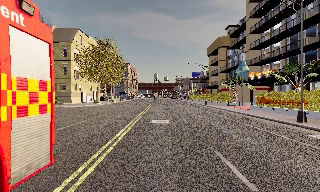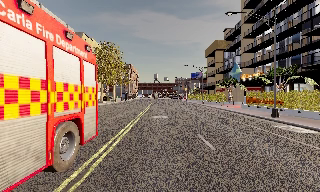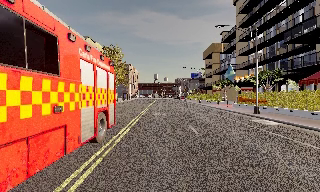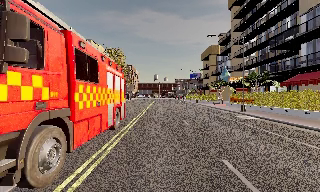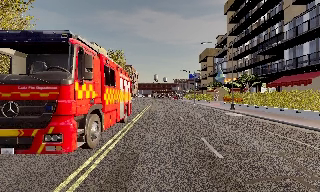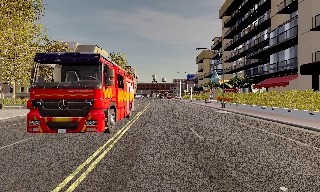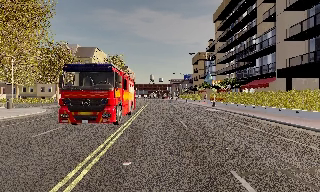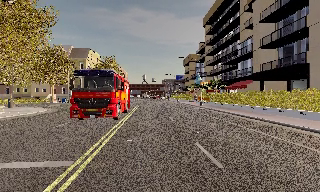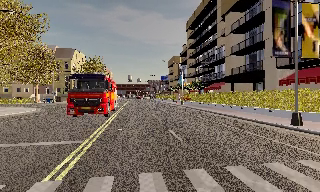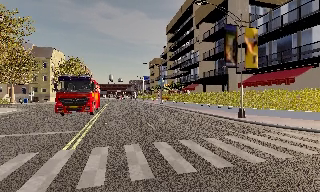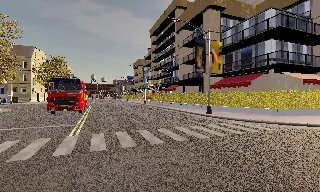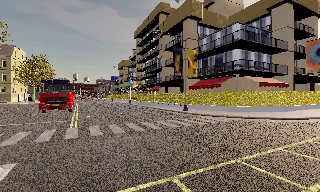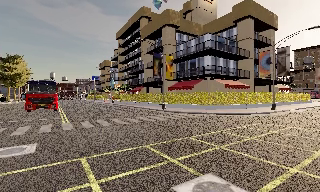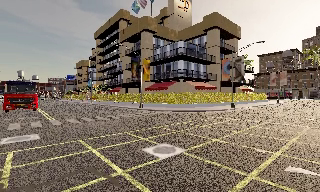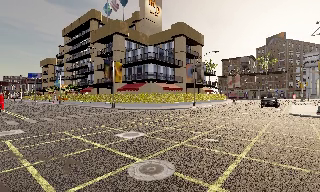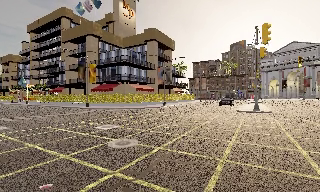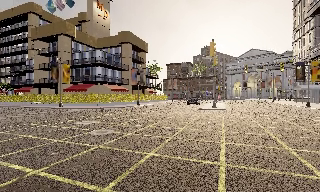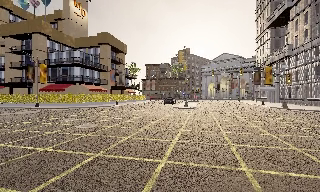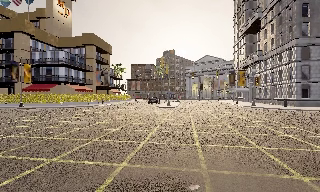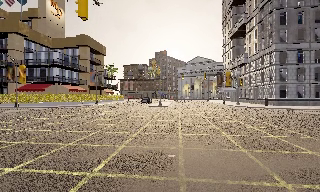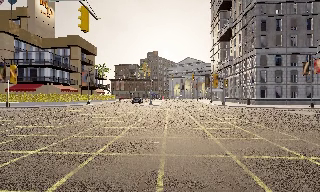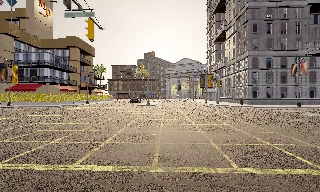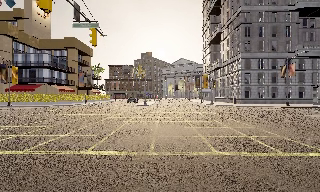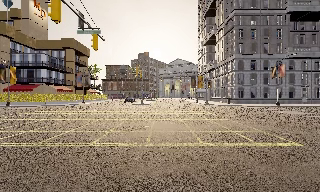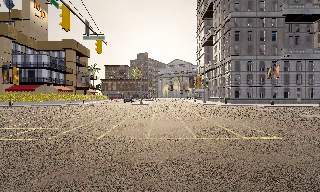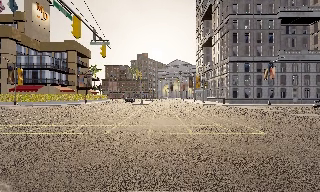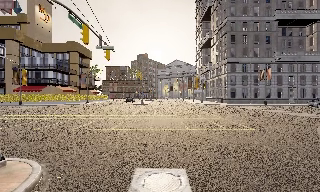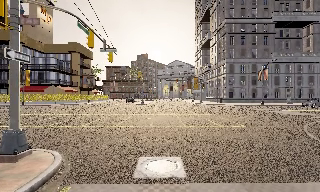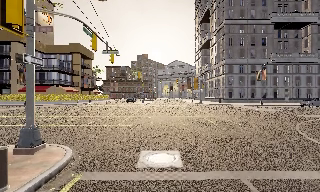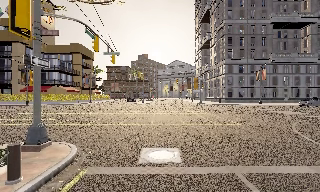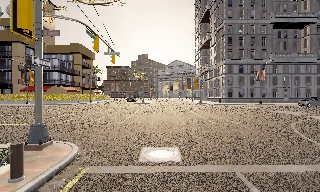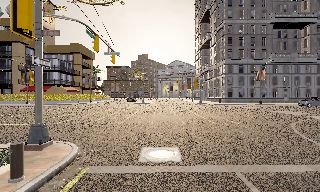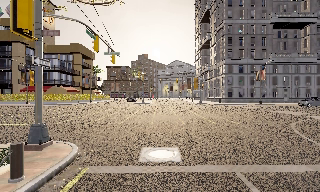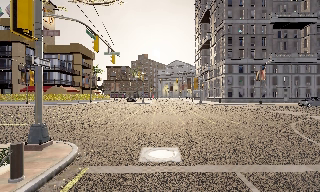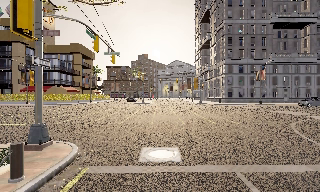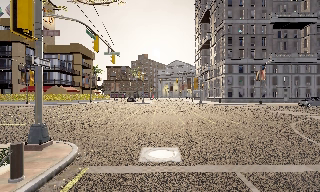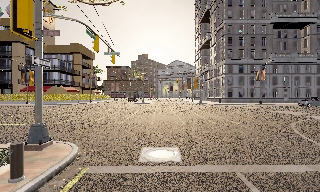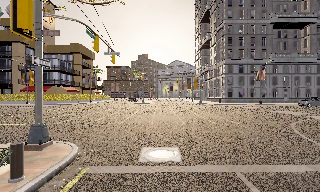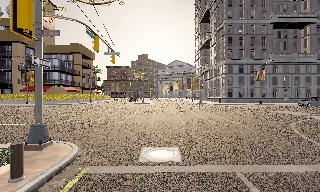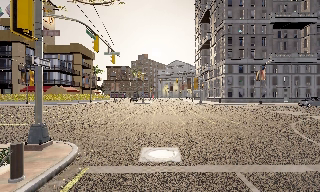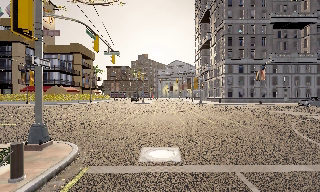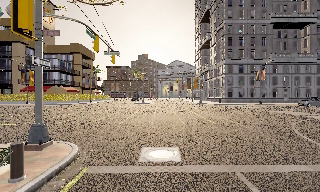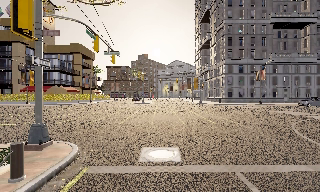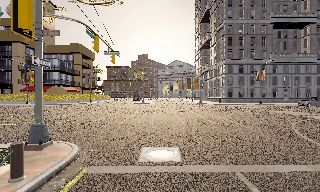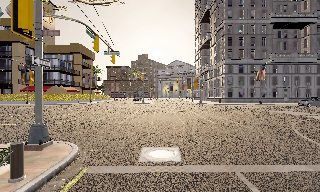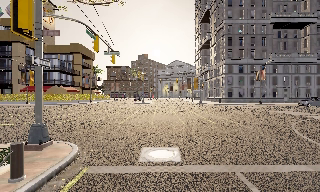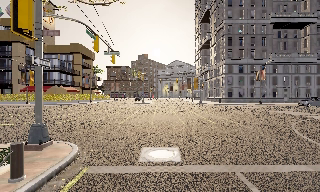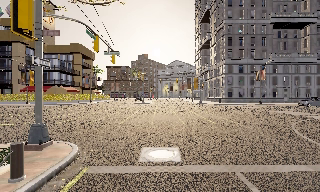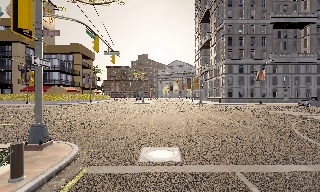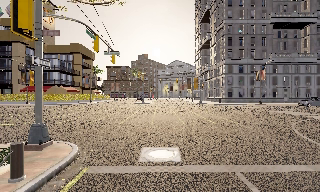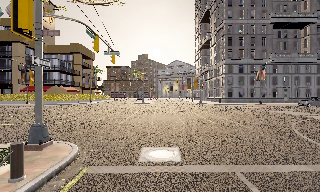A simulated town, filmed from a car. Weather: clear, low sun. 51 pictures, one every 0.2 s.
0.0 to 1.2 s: The camera travels backward, about 13 m, so what stands in front gets smaller.
1.2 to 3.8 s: The camera swings to its right by about 80 degrees, and the scene slides to the left. It travels backward, about 30 m.
3.8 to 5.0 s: The camera travels backward, about 6 m, so what stands in front gets smaller.
5.0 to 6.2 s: The camera travels backward, about 2.5 m, so what stands in front gets smaller. It loses speed.
6.2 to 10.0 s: The camera keeps its place and its aim.
The film runs backward here.
